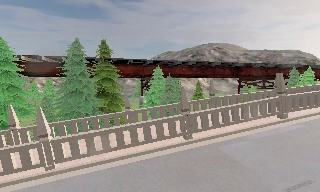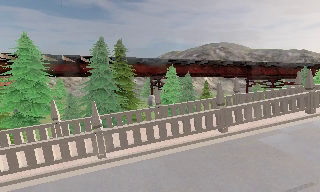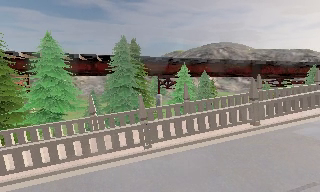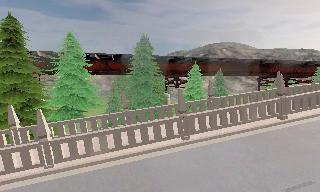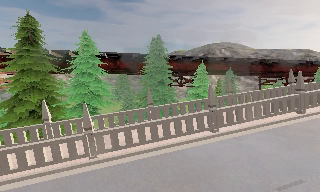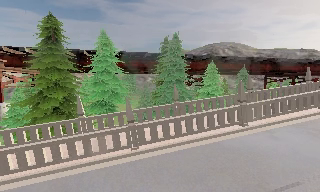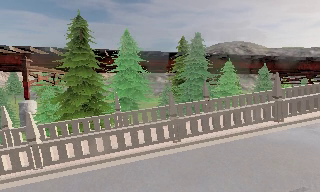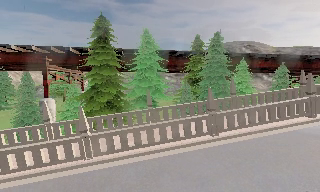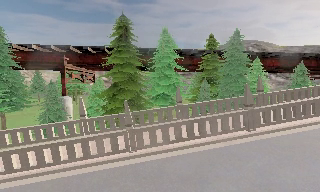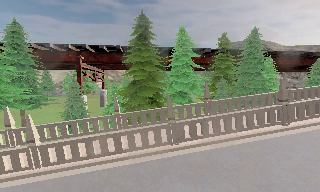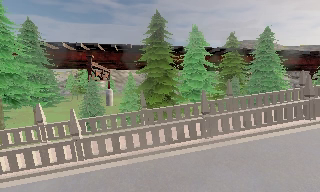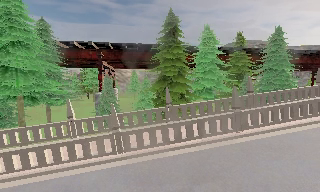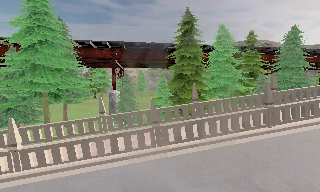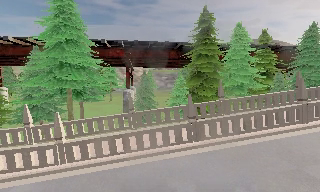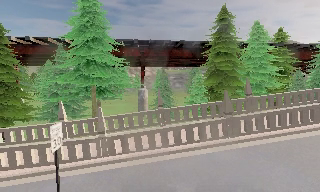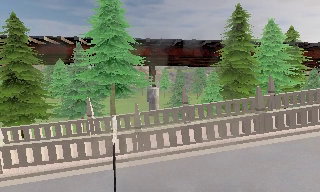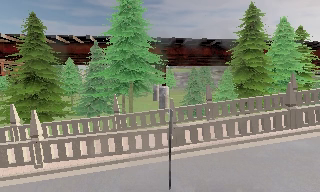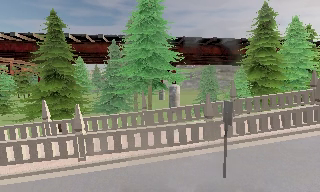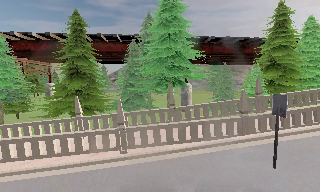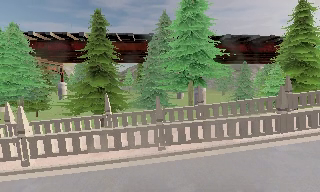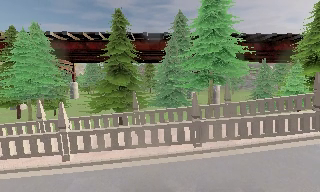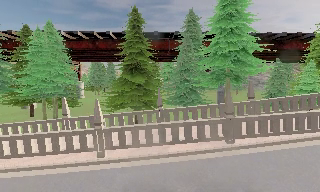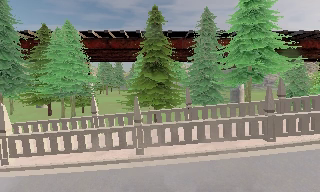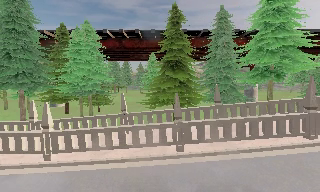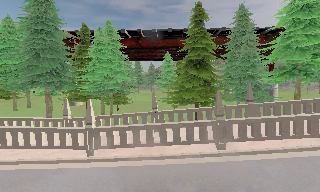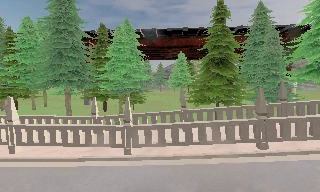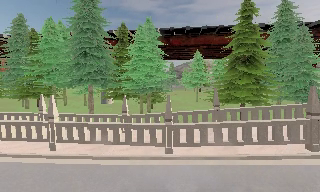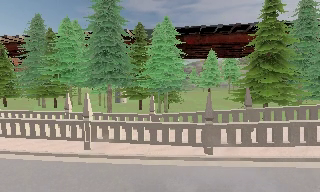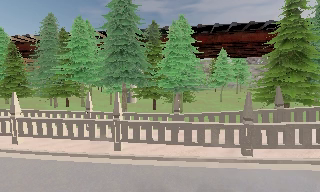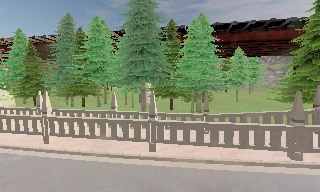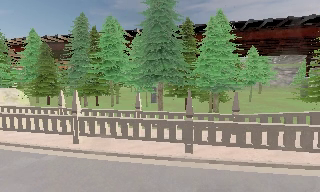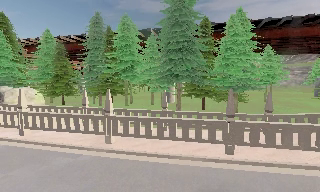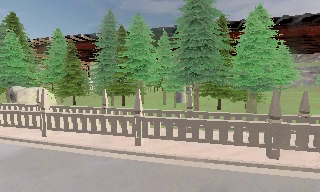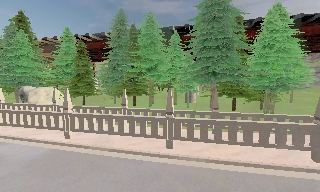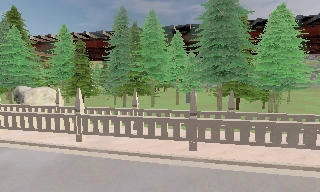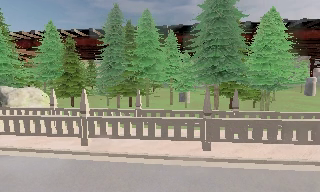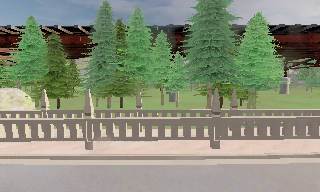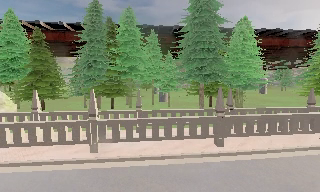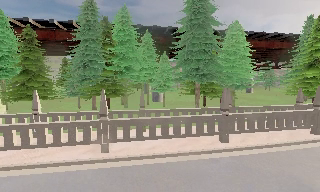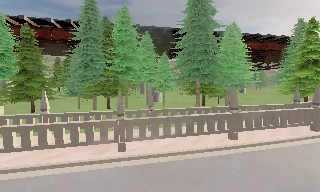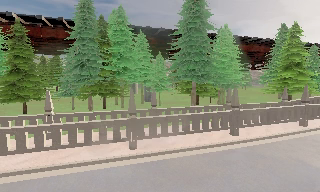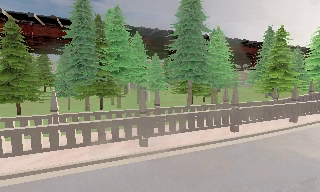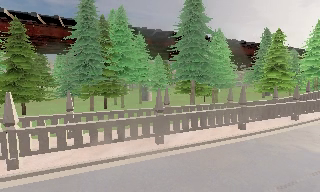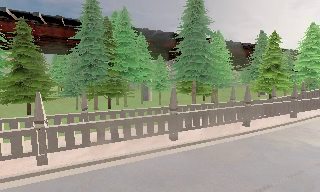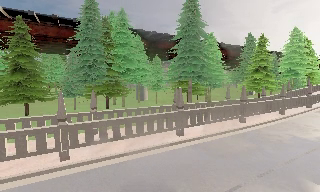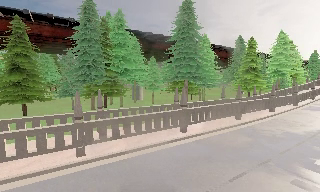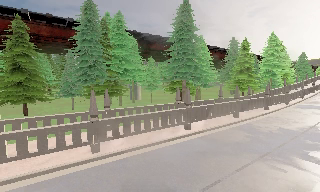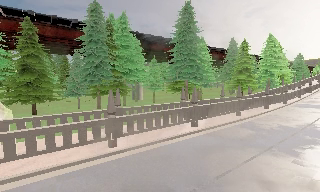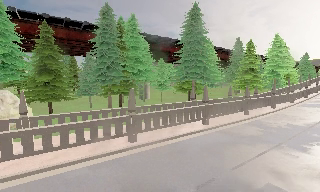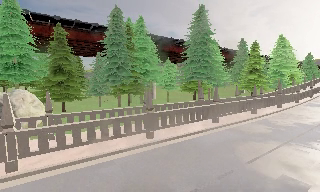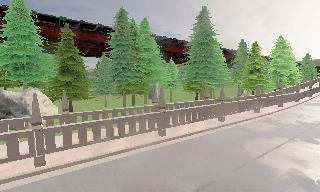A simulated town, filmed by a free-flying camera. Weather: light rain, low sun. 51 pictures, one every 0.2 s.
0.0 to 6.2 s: The camera swings to its left by about 30 degrees, and the scene slides to the right. It travels to its left, about 55 m, so close, fixed things drift to the right.
6.2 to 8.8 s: The camera pans to its right, which is clockwise from overhead, by about 40 degrees. It travels to its left, about 15 m.
8.8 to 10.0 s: The camera travels to its left and backward, about 6 m, so close, fixed things drift to the right.
The film runs forward here.
